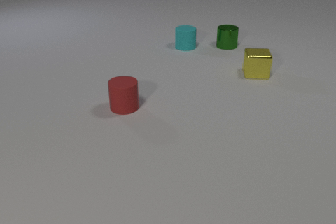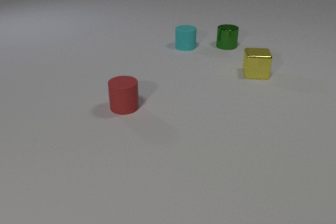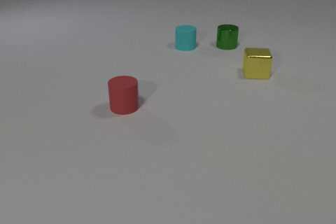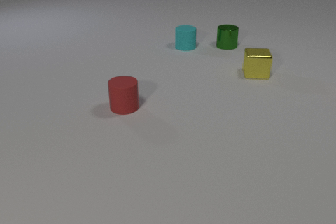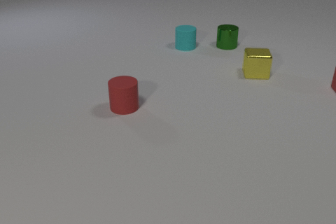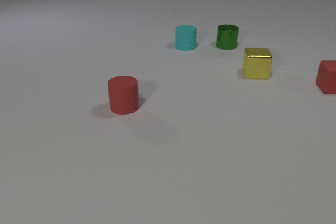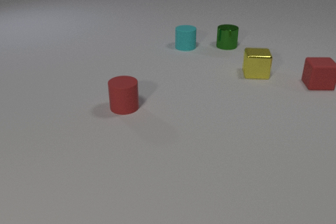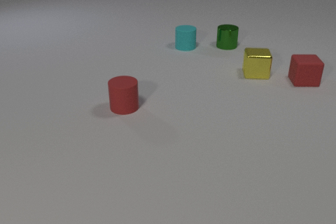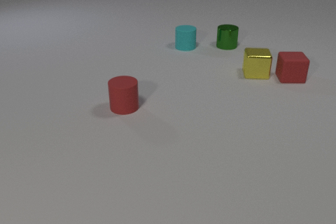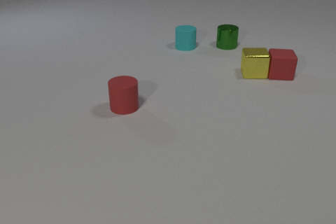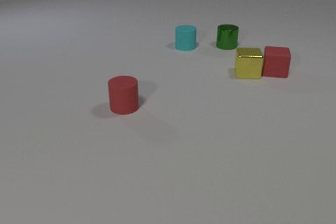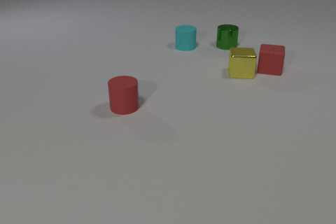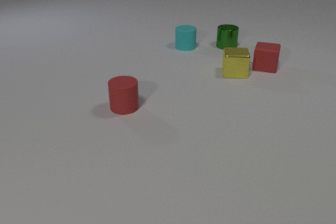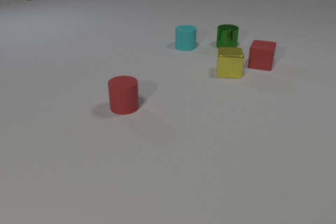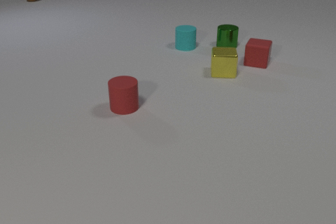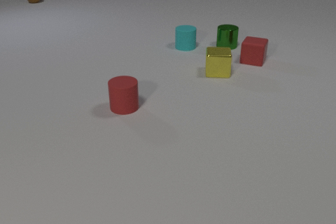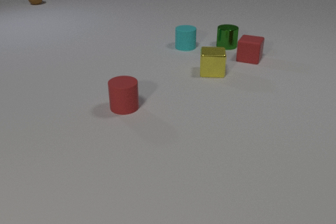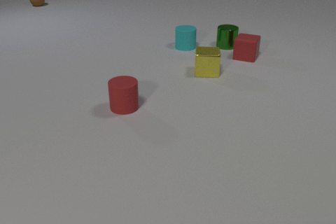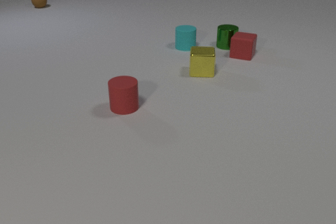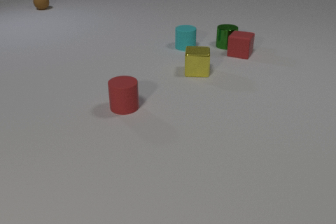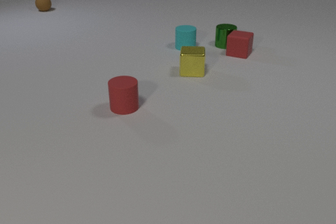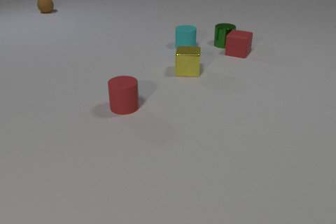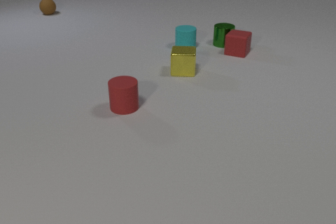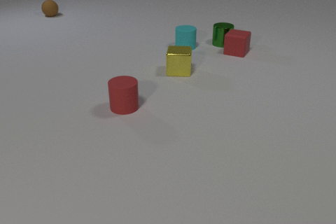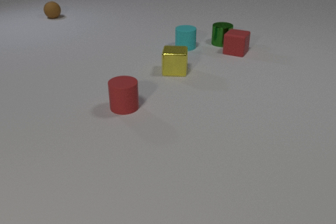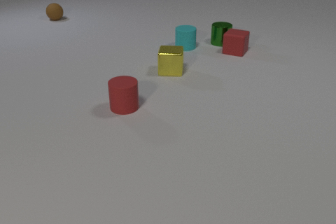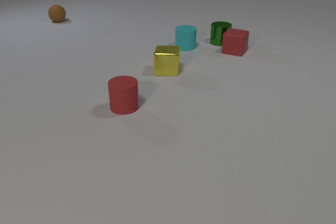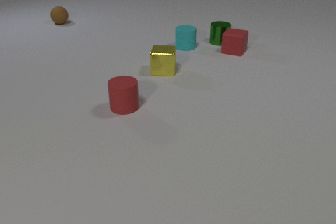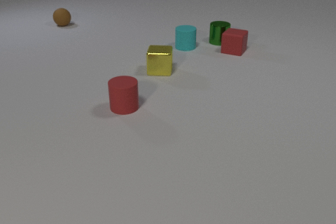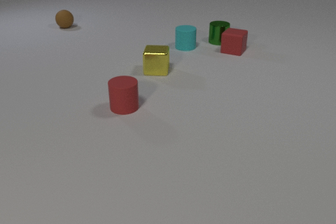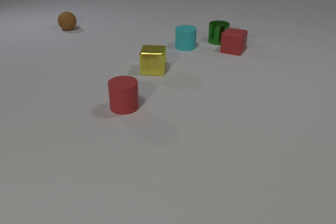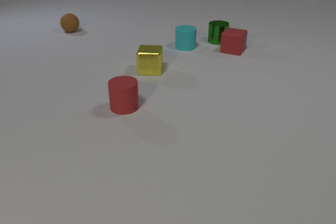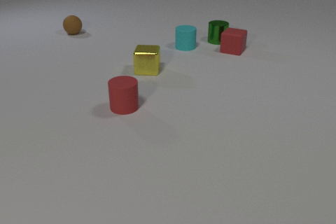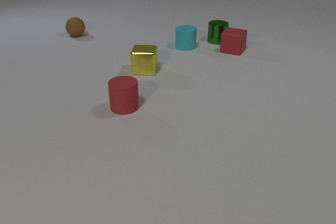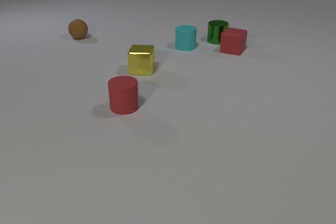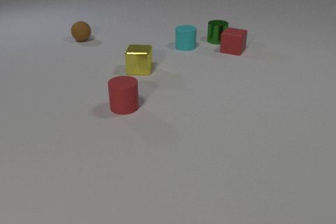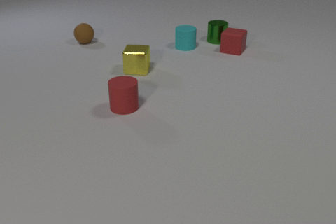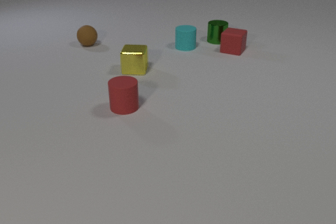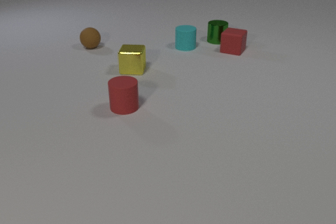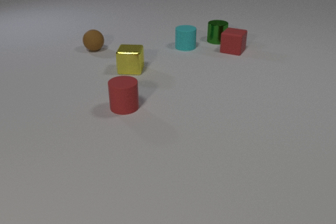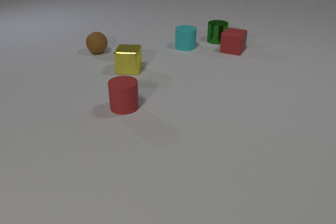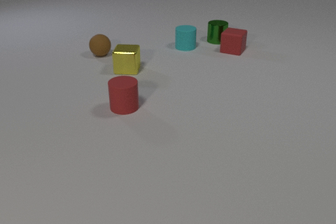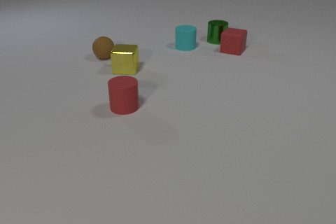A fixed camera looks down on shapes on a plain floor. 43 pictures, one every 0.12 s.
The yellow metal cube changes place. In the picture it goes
to the left.
The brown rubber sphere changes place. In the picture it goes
toward the camera.
0.00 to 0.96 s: The red rubber cube comes in at the right edge, slides to the left.
0.96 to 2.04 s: The red rubber cube slides to the left and away from the camera, spins clockwise seen from above by about 30 degrees, its near face sliding to the left. The yellow metal cube slides to the left. The brown rubber sphere comes in at the top edge, rolls toward the camera. The red rubber cube and the yellow metal cube collide.
2.04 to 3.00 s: The red rubber cube slides away from the camera and to the left. The yellow metal cube slides to the left. The brown rubber sphere rolls toward the camera. The green metal cylinder slides away from the camera and to the left. The red rubber cube and the green metal cylinder collide.
3.00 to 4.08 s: The yellow metal cube slides to the left. The brown rubber sphere rolls toward the camera. The green metal cylinder slides away from the camera.
4.08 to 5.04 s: The yellow metal cube slides to the left. The brown rubber sphere rolls toward the camera.
What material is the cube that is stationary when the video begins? metal.
How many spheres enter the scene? 1.
What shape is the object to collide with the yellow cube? cube.
